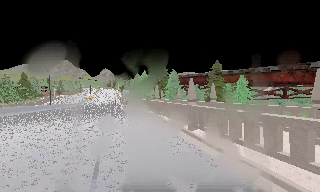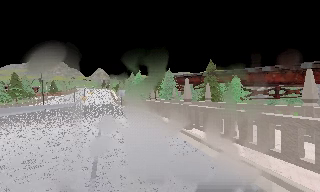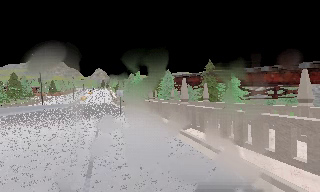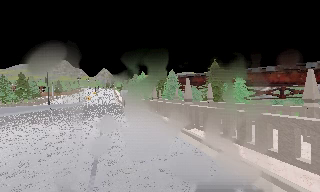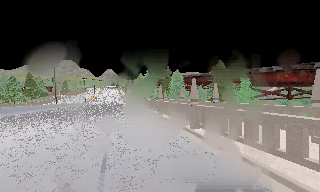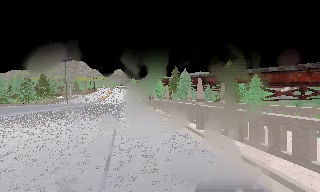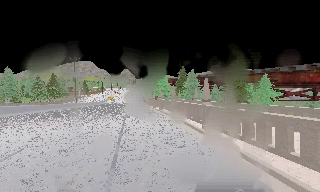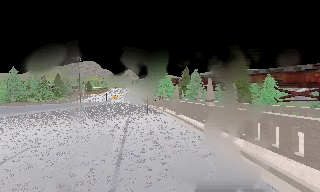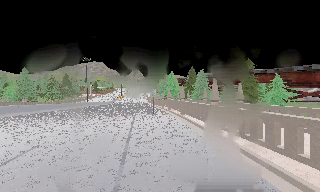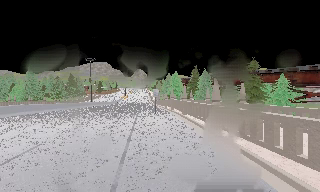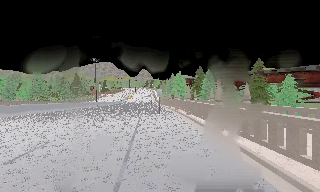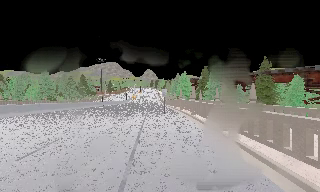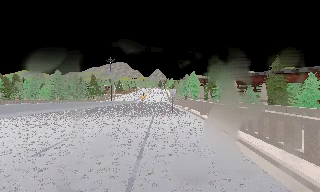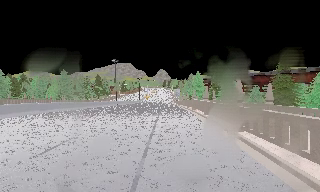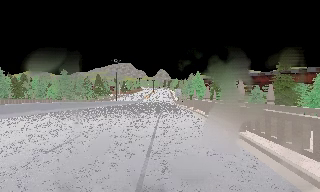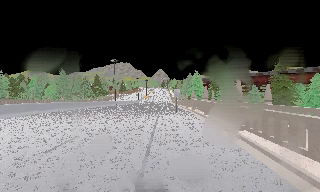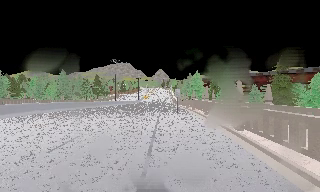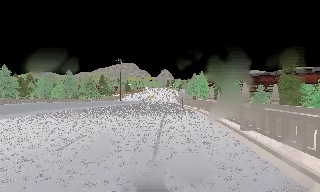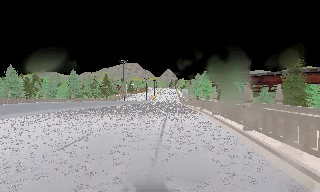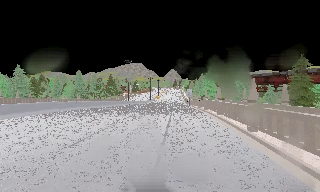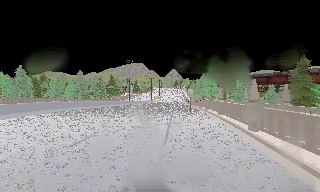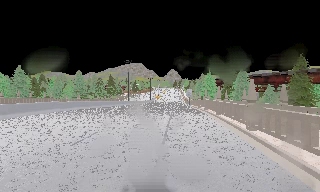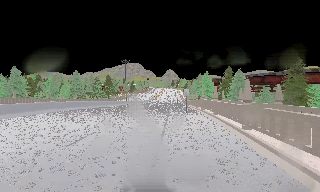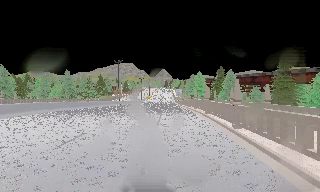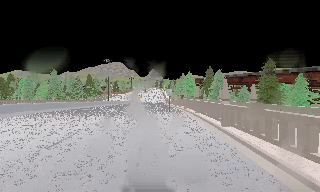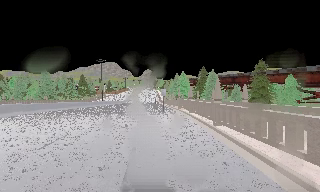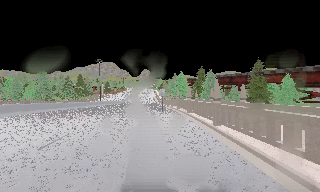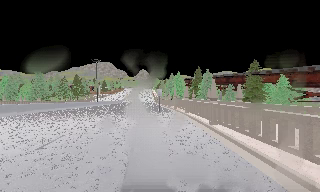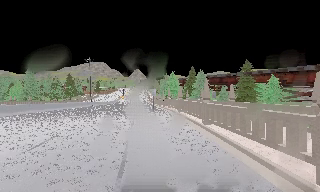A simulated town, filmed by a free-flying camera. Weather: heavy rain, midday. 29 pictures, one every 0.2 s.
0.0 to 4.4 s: The scene slides to the right, as the camera pans about 20 degrees to its left. It travels backward, about 1.5 m, so what stands in front gets smaller.
4.4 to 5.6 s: The camera swings to its right by about 10 degrees, and the scene slides to the left.
The film runs backward here.
